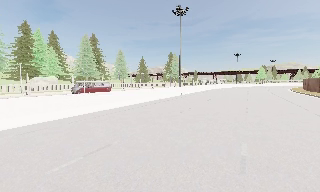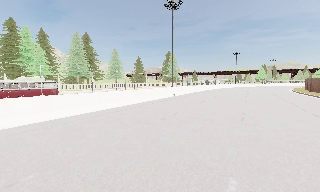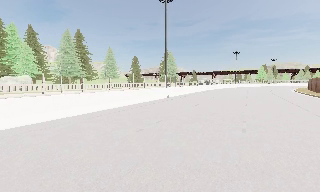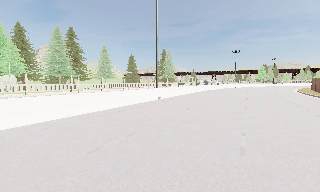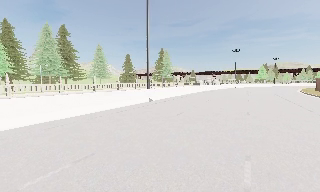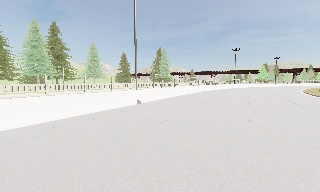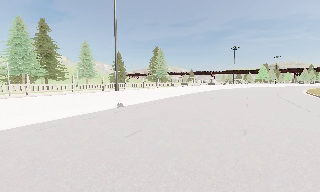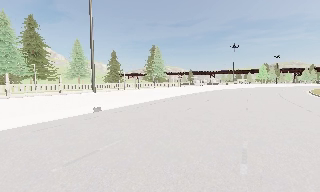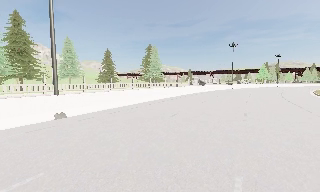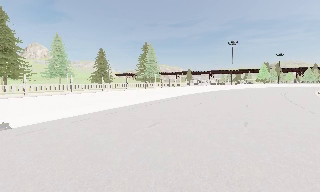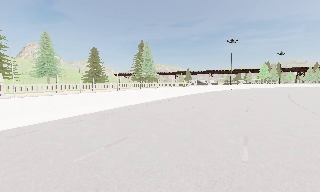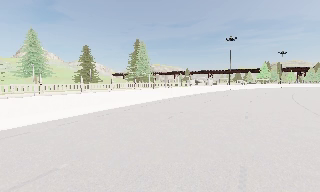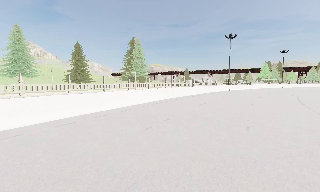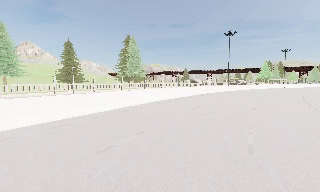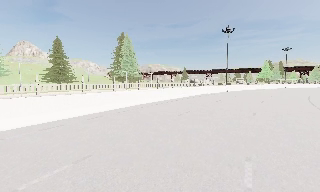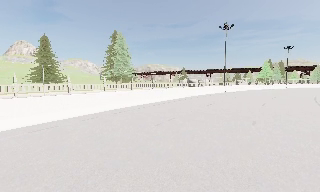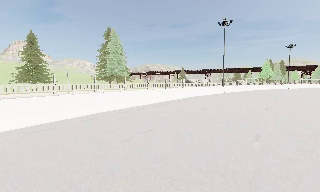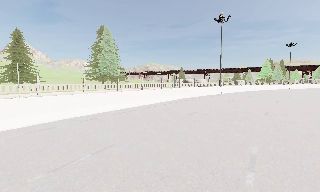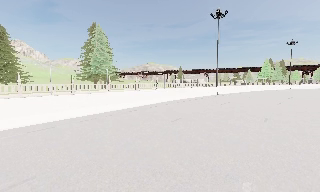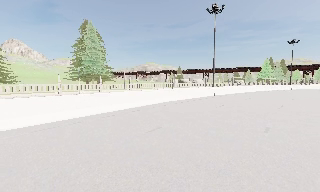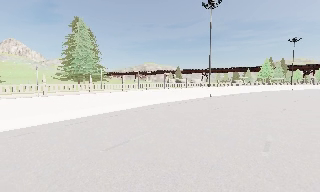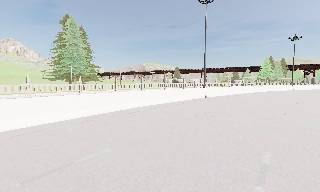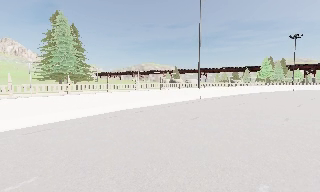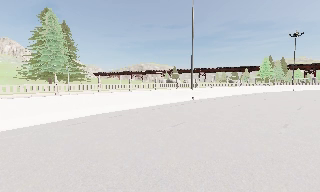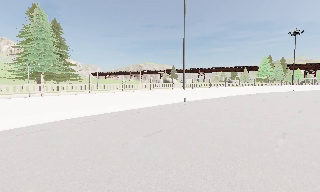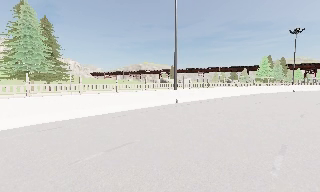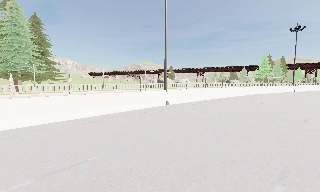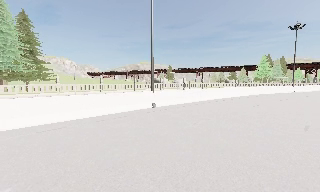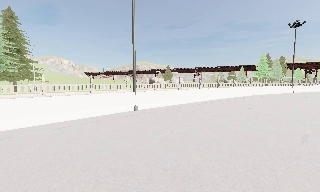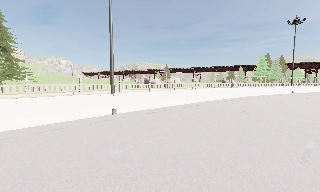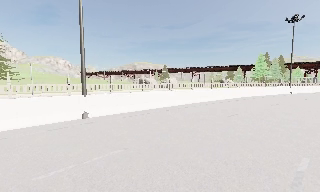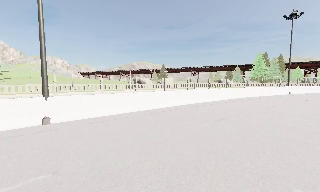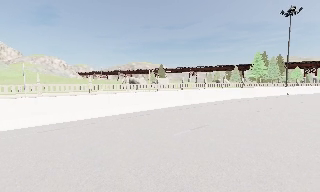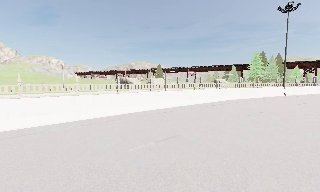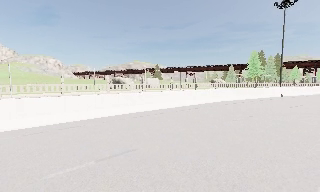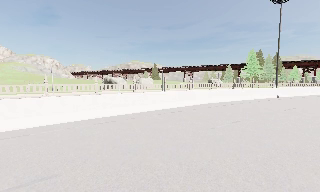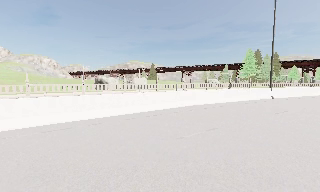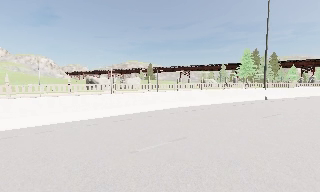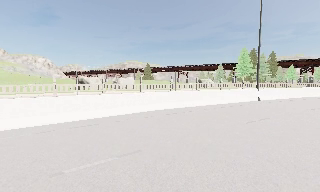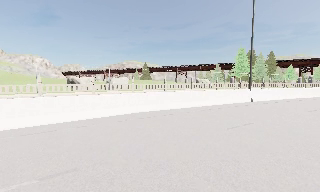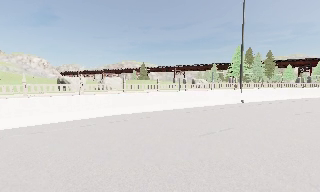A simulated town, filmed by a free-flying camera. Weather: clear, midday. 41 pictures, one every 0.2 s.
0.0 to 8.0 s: The camera travels forward and to its right, about 75 m, so what stands in front looms larger.
The film runs forward here.
